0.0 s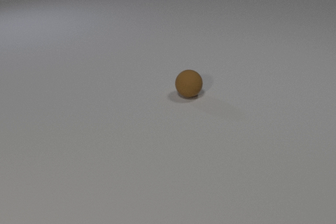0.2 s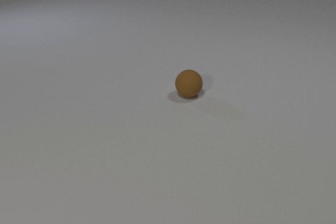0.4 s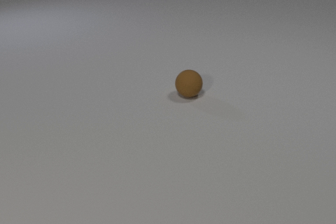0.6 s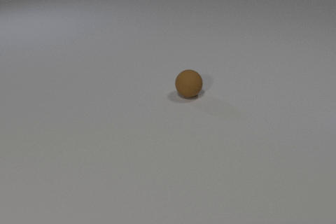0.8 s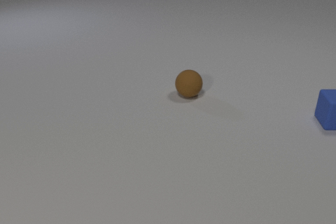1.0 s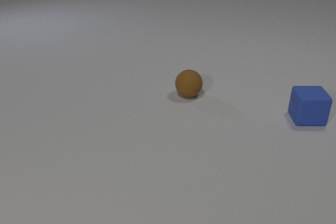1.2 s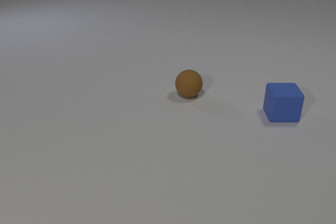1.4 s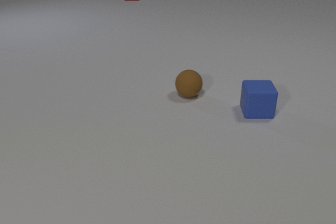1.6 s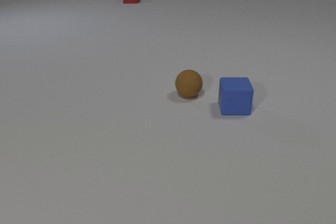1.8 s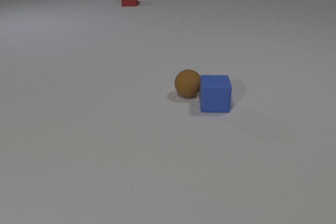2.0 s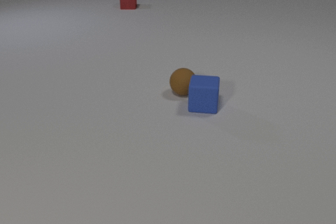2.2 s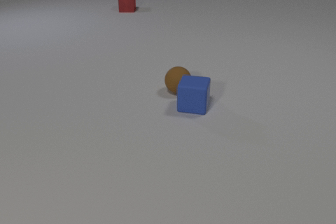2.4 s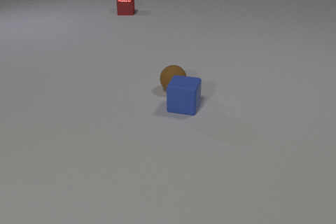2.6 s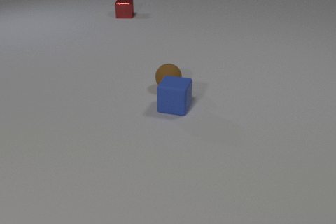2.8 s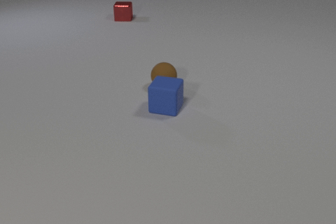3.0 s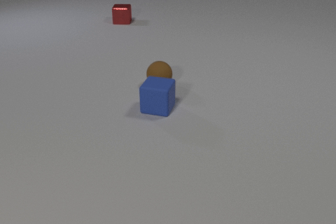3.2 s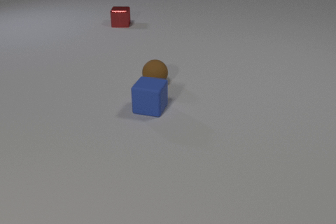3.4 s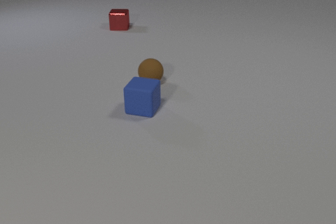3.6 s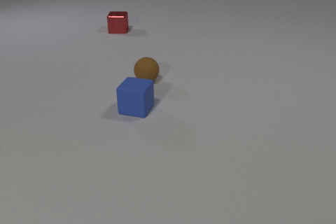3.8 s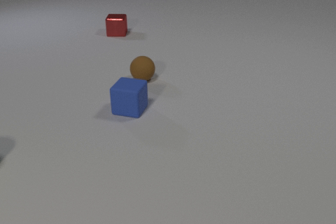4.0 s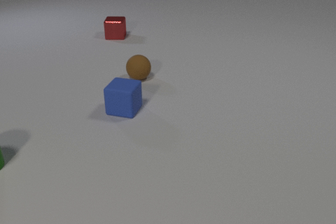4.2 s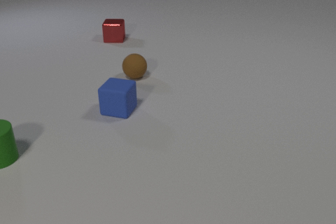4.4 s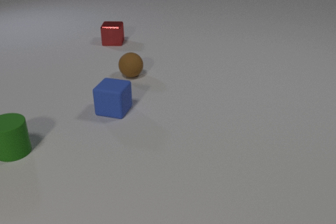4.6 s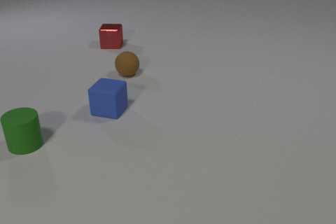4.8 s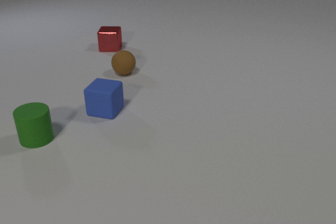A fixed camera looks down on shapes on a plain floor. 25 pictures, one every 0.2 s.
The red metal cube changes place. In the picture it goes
toward the camera.
The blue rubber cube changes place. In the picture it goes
to the left.
0.0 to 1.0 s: The blue rubber cube comes in at the right edge, slides to the left.
1.0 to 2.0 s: The blue rubber cube slides to the left. The brown rubber sphere rolls to the left. The red metal cube comes in at the top edge, slides toward the camera. The blue rubber cube and the brown rubber sphere collide.
2.0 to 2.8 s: The blue rubber cube slides to the left. The brown rubber sphere rolls to the left and away from the camera. The red metal cube slides toward the camera.
2.8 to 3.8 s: The blue rubber cube slides to the left. The brown rubber sphere rolls to the left and away from the camera. The red metal cube slides toward the camera.
3.8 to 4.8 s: The blue rubber cube slides to the left. The brown rubber sphere rolls to the left and away from the camera. The green rubber cylinder comes in at the left edge, slides to the right and away from the camera. The red metal cube slides toward the camera.
What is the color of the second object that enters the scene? red.
What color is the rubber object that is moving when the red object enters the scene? blue.
How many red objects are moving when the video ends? 1.
